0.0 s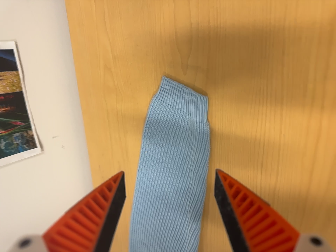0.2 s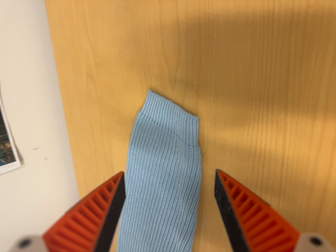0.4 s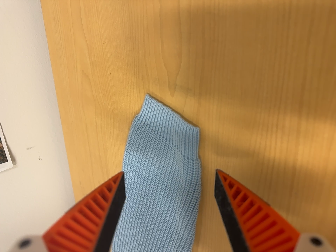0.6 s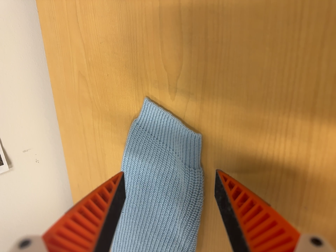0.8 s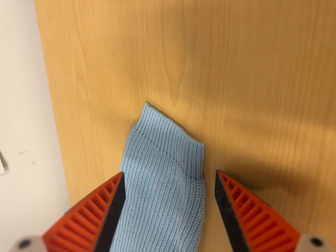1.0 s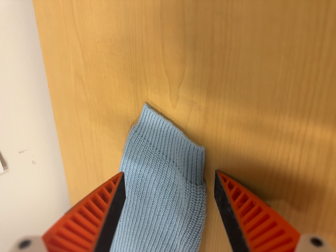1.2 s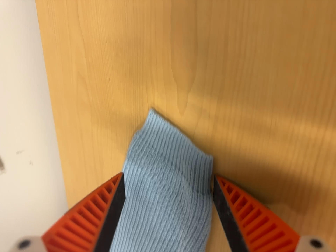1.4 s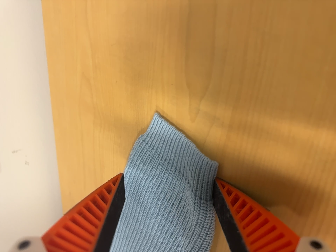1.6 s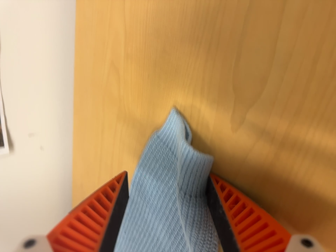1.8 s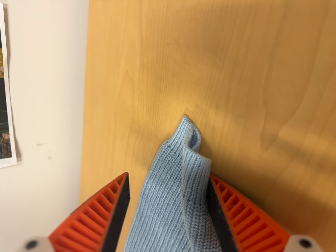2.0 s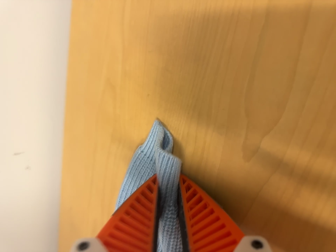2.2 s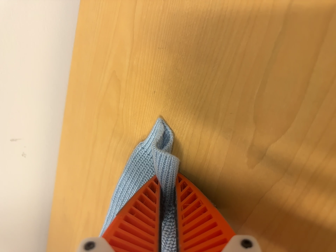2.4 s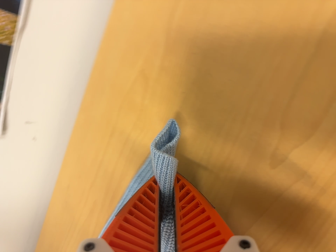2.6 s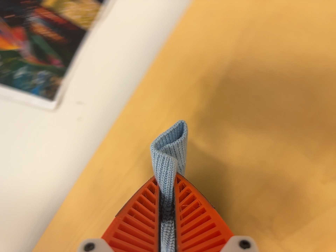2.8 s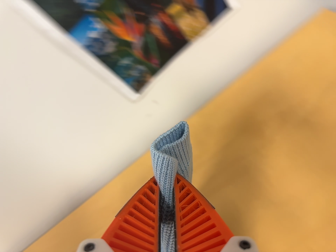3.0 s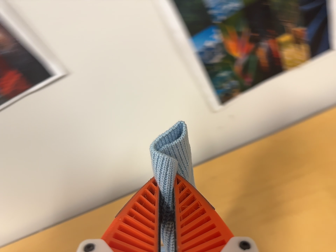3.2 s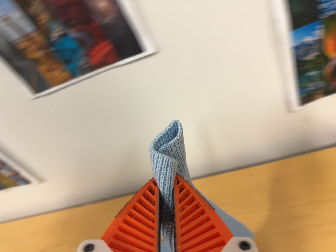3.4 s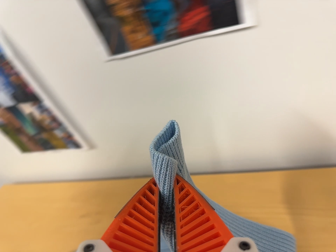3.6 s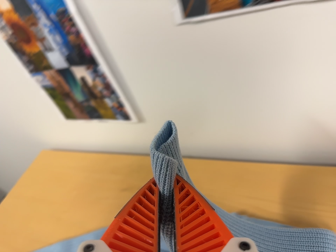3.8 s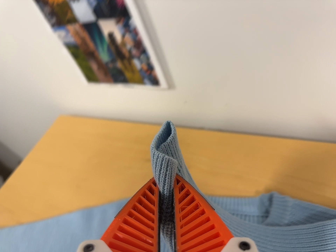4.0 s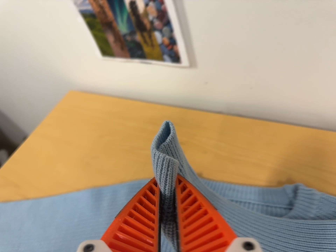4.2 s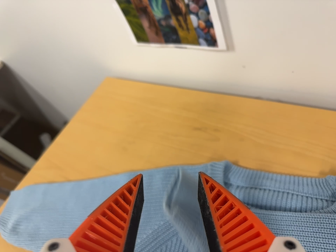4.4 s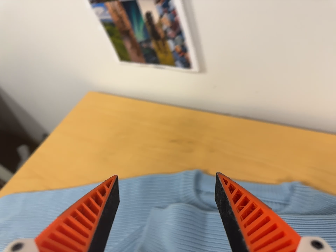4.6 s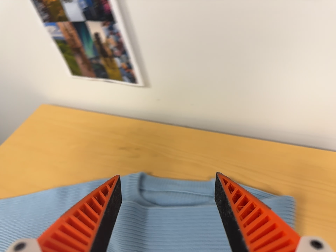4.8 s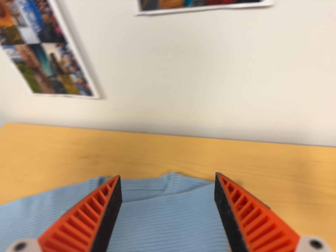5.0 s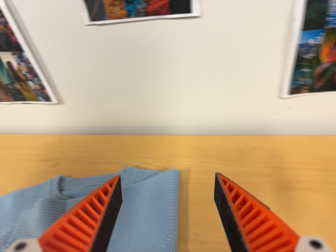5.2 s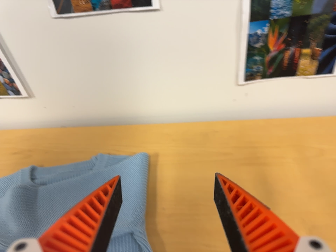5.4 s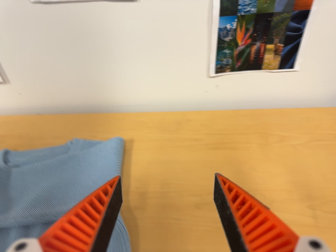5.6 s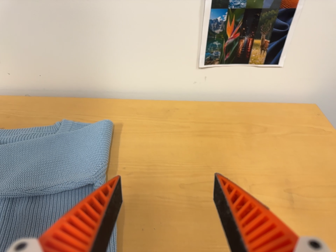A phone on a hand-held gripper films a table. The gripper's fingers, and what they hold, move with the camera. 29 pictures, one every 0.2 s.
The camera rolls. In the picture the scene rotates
clockwise.
0.0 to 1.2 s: The camera travels forward and toward the top of its view, about 14 cm, so what stands in front looms larger.
1.2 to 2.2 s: The camera travels forward and to its left, about 7 cm, so what stands in front looms larger. It rolls about its line of sight by about 15 degrees, and the scene rotates clockwise.
2.2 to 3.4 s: The scene slides to the right, as the camera pans about 10 degrees to its left. It travels to its left, about 50 cm, so close, fixed things drift to the right. Its aim tips toward the top of its view by about 10 degrees. It rolls about its line of sight by about 70 degrees, and the scene rotates clockwise.
3.4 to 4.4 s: The camera pans to its left by about 10 degrees. It travels to its left and forward, about 16 cm, so close, fixed things drift to the right. Its aim tips toward the bottom of its view by about 10 degrees, and the scene shifts upward. It rolls about its line of sight by about 15 degrees, and the scene rotates clockwise.
4.4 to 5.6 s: The camera swings to its right by about 35 degrees, and the scene slides to the left. It travels backward, toward the bottom of its view and to its right, about 34 cm. Its aim tips toward the top of its view by about 10 degrees.
The film runs forward here.
